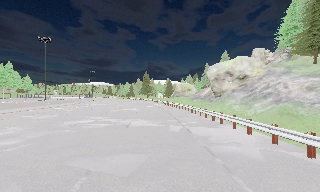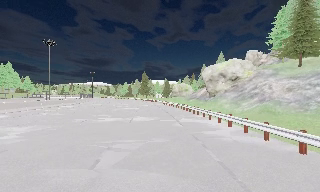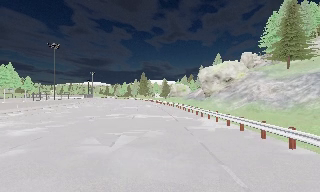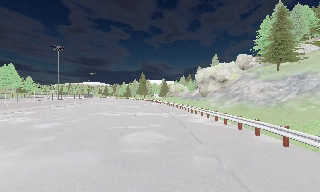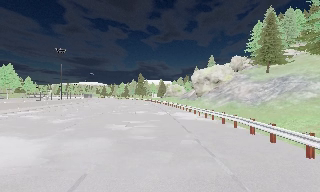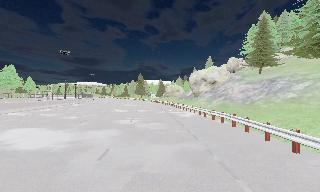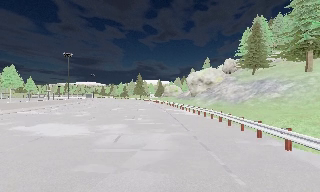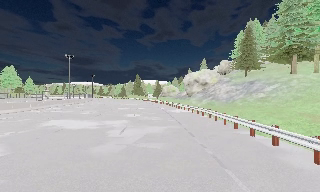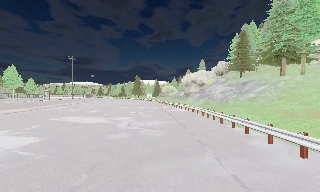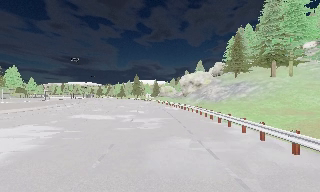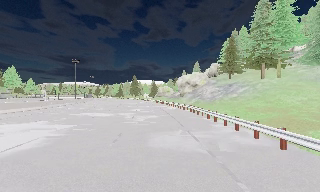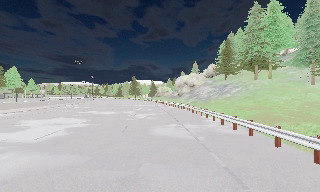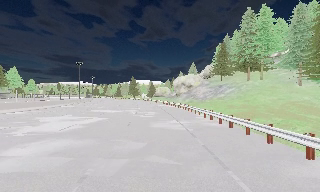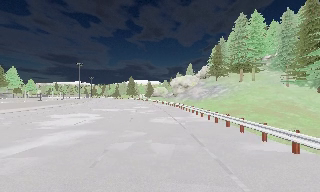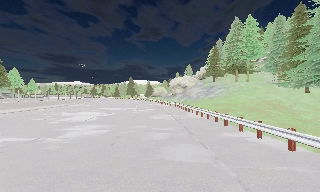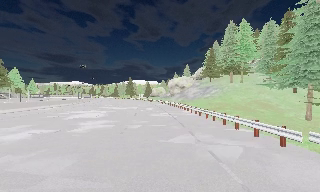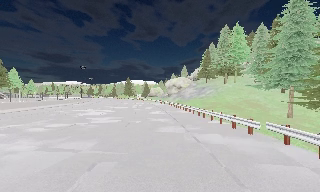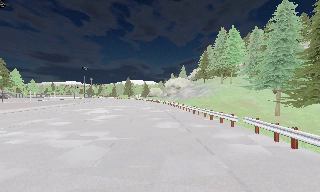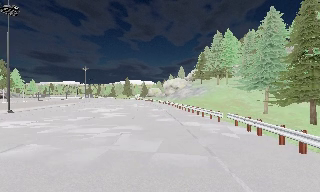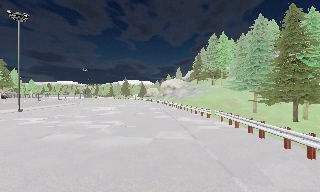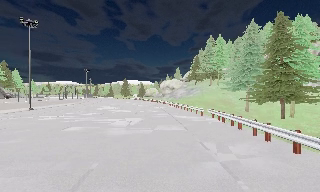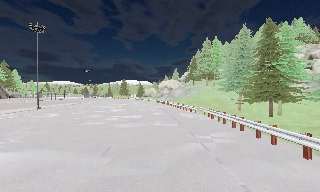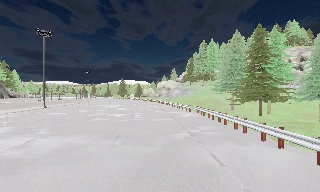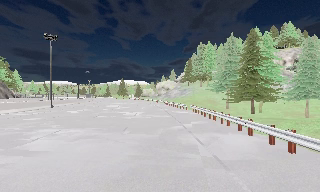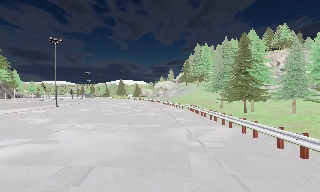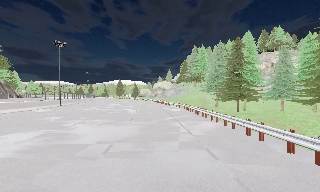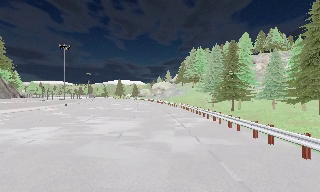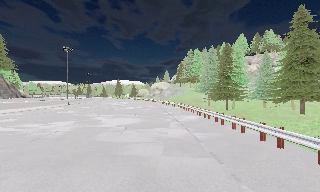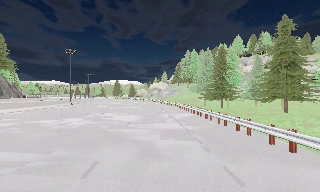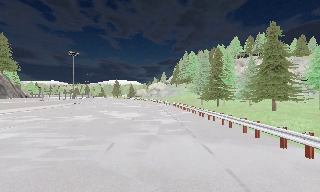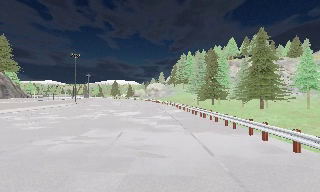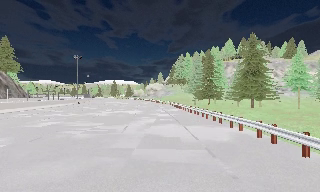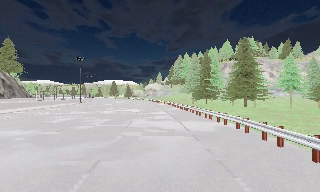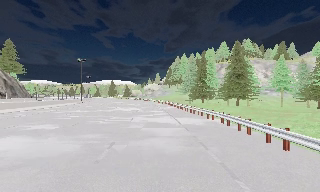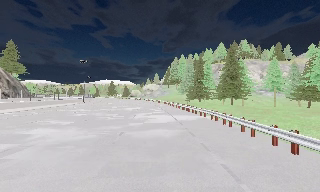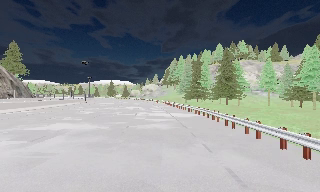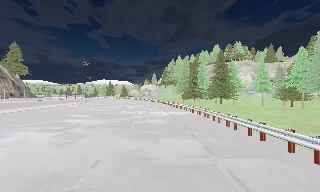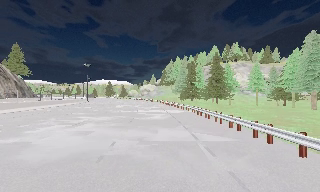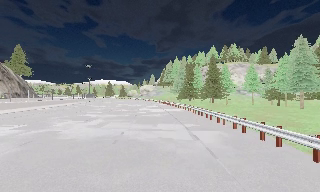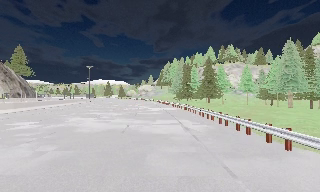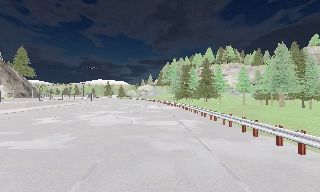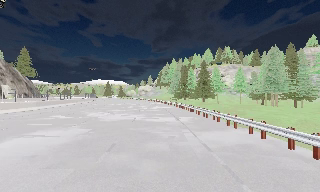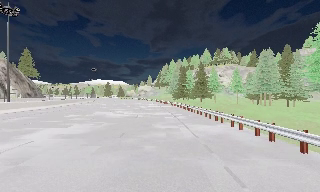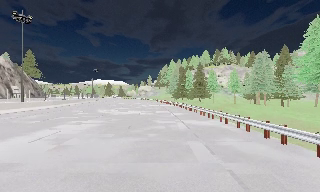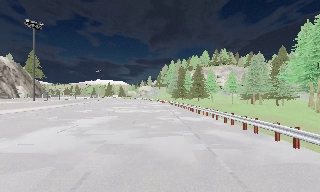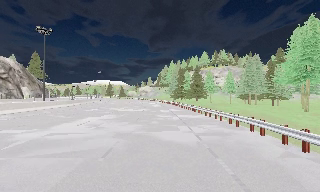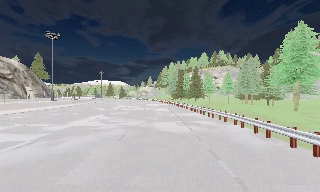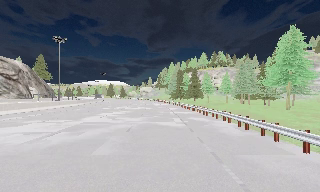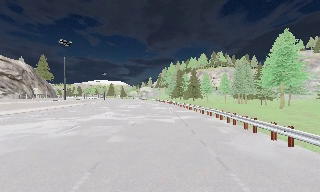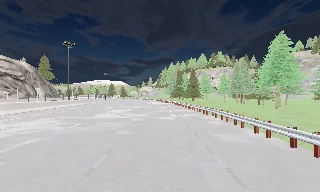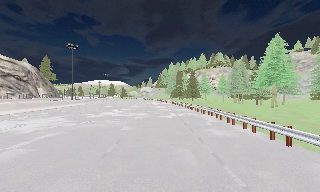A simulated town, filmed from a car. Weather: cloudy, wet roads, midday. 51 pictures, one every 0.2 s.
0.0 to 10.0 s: The scene slides to the left, as the camera pans about 20 degrees to its right. It travels backward, about 90 m, so what stands in front gets smaller.
The film runs backward here.
